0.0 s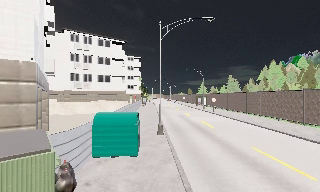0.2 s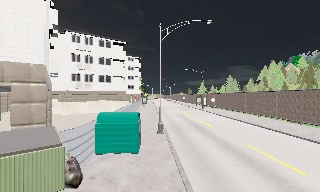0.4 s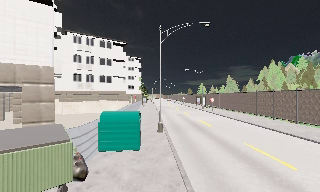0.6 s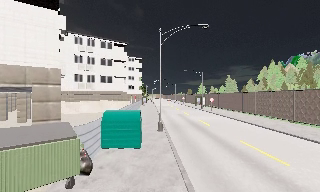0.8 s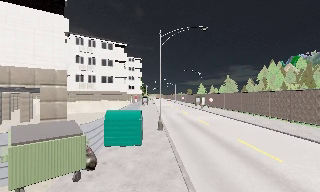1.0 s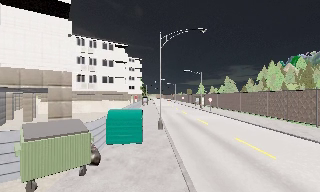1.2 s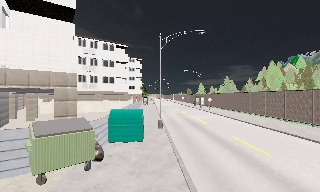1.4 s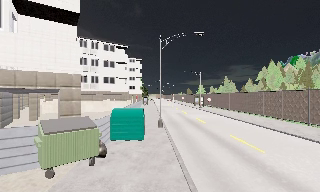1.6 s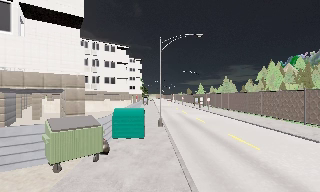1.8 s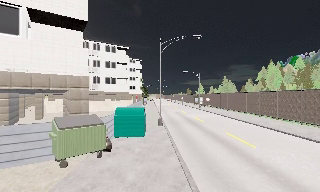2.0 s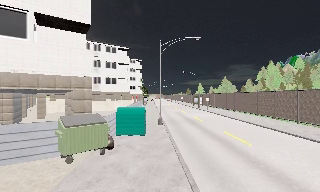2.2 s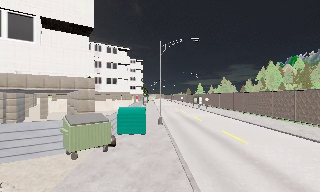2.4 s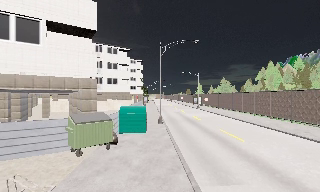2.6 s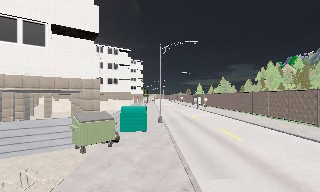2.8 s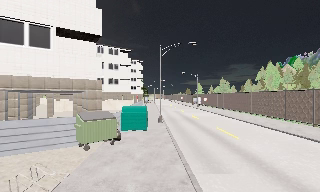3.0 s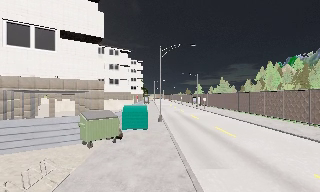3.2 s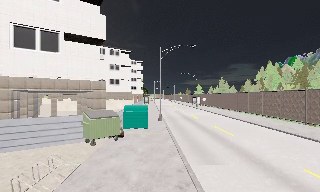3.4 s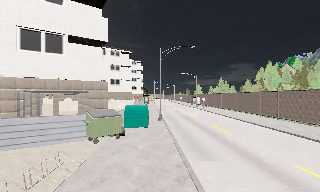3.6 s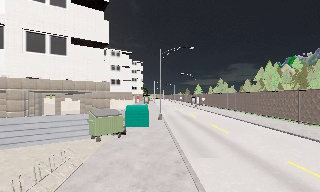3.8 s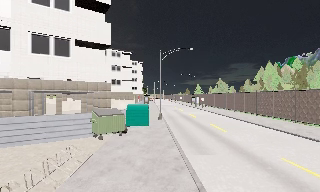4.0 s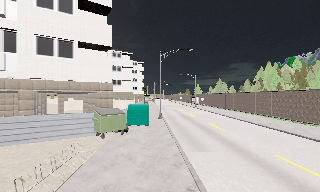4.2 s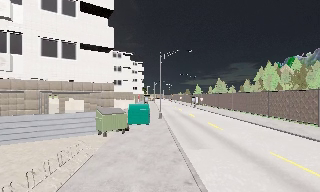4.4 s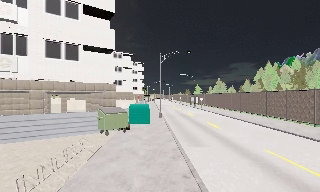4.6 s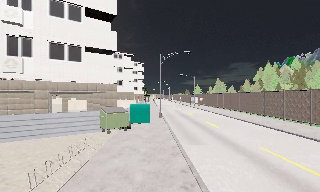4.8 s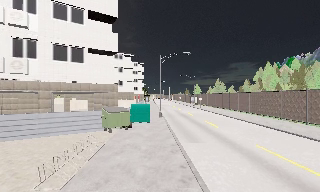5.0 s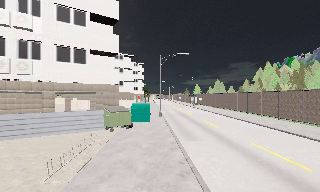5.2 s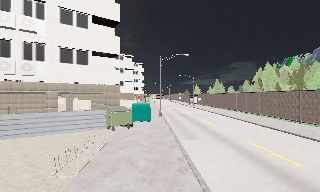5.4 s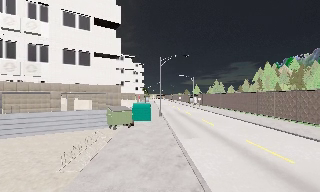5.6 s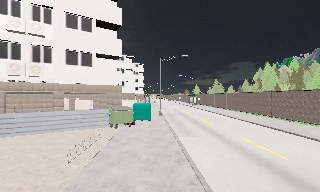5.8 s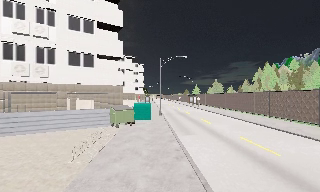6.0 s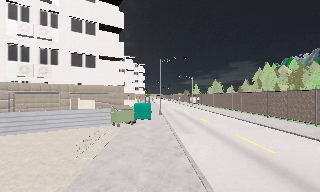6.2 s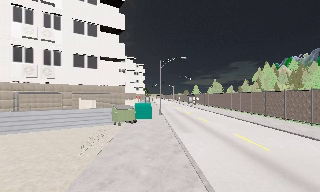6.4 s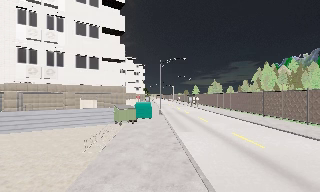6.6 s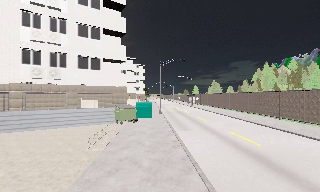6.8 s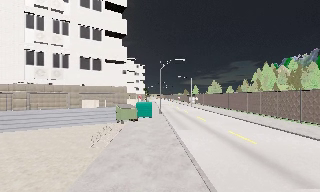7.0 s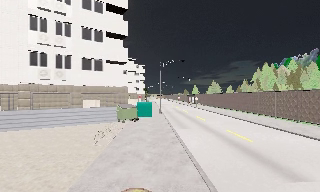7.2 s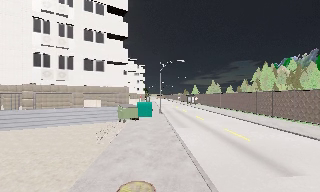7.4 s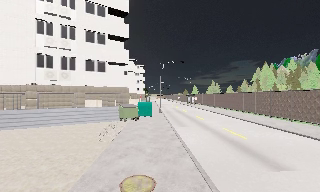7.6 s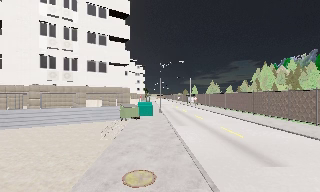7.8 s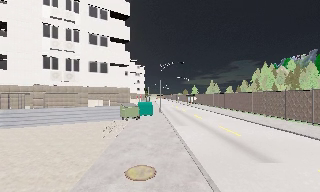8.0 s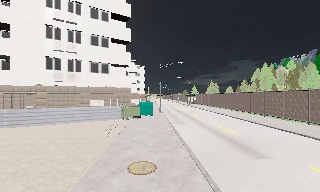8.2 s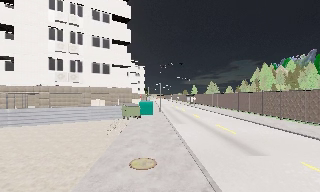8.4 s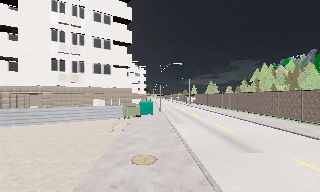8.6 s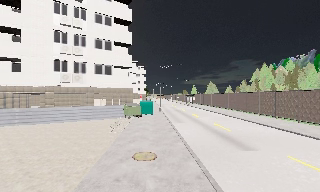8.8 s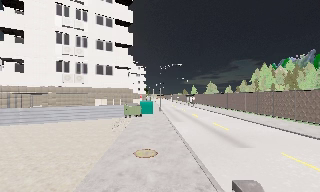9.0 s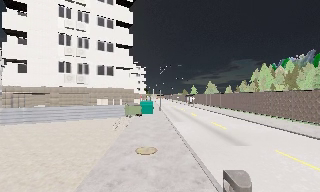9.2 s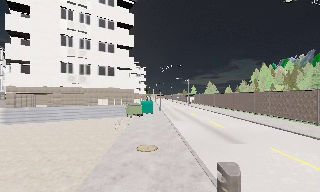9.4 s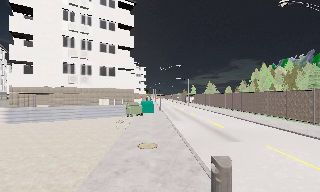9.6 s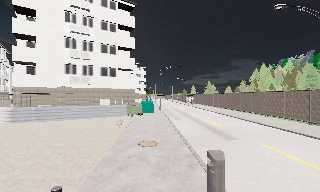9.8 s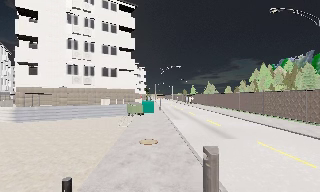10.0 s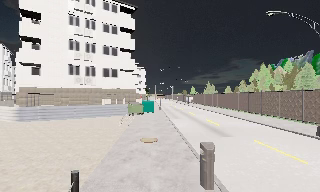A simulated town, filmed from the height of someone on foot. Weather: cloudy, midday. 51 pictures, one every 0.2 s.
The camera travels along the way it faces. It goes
backward.
0.0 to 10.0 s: The camera travels backward, about 18 m, so what stands in front gets smaller.
The film runs backward here.
